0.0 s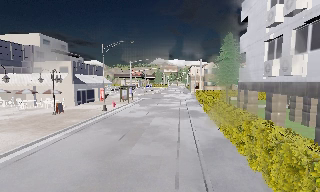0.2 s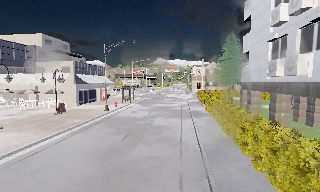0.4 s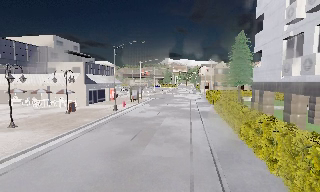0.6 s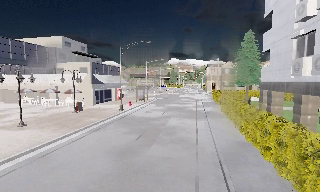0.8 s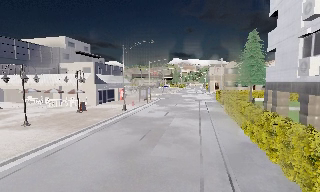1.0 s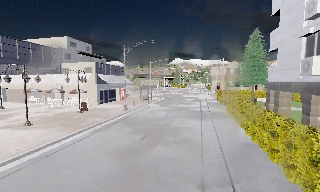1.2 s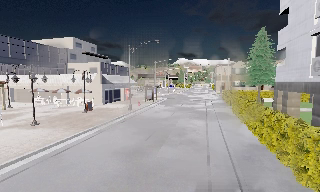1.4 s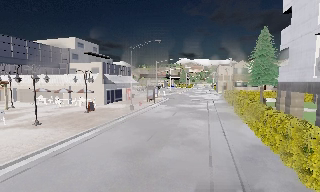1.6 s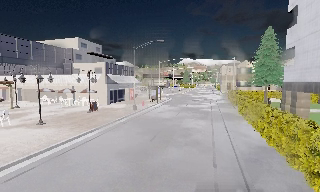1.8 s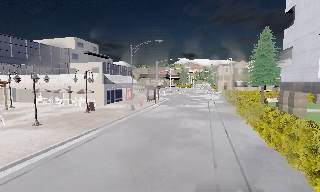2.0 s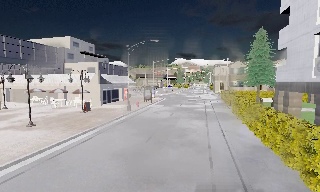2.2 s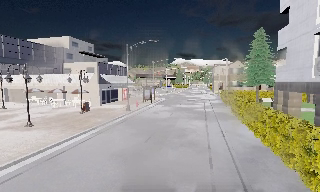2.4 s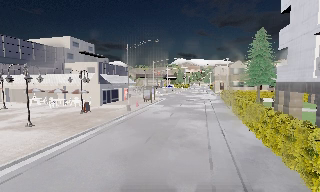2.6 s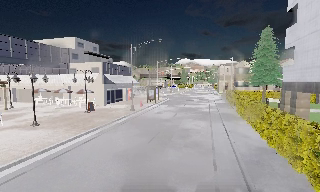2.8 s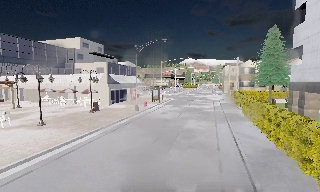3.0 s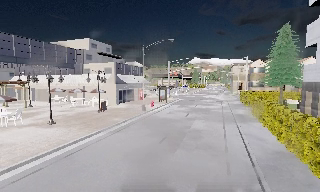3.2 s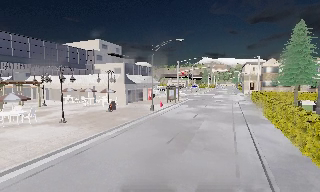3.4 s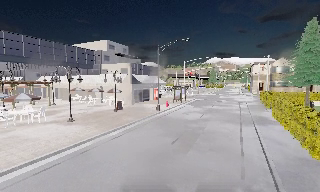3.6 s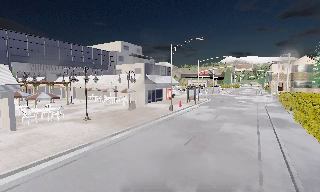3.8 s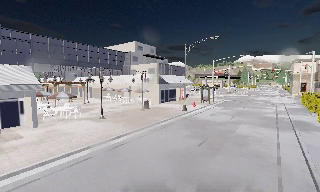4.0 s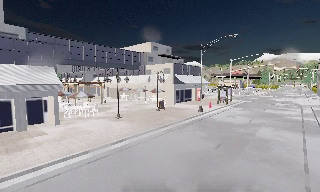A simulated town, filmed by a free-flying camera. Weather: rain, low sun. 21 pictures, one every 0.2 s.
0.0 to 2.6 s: The camera travels forward, about 1 m, so what stands in front looms larger.
2.6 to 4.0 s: The camera swings to its left by about 25 degrees, and the scene slides to the right.
The film runs forward here.
